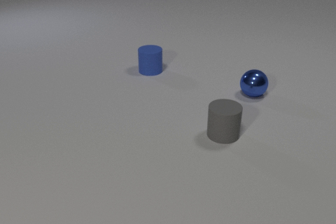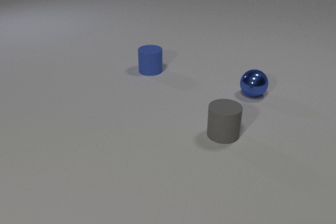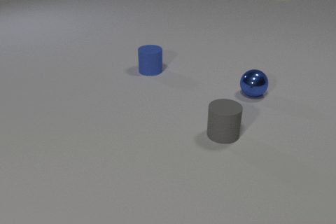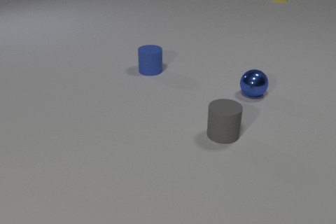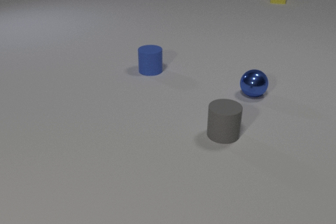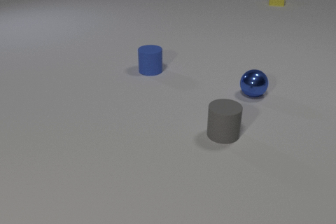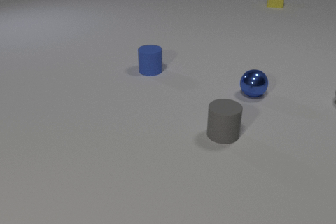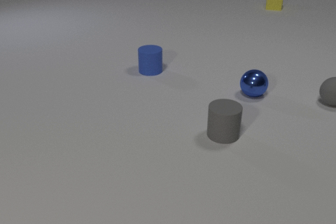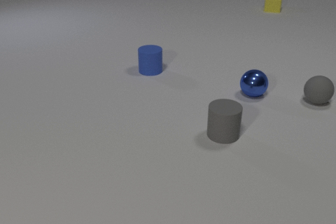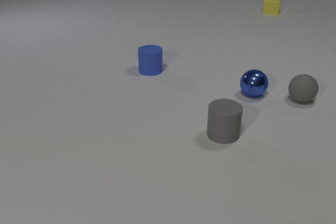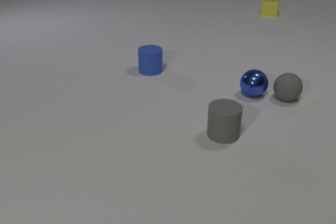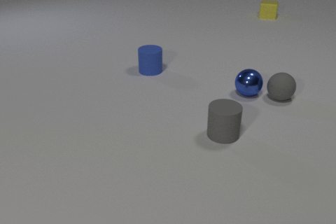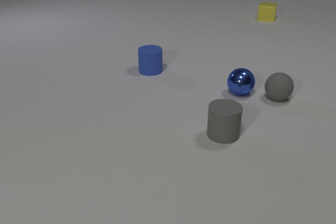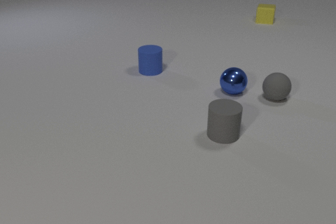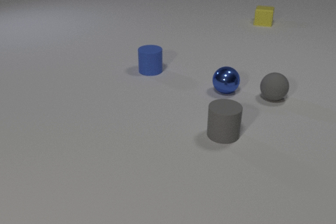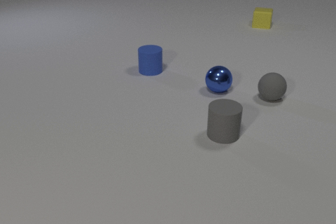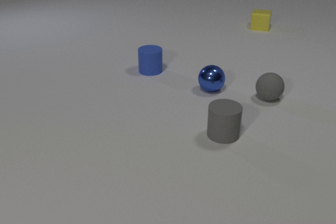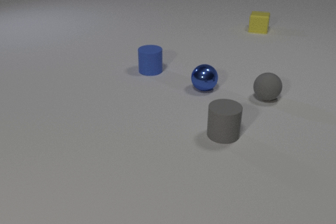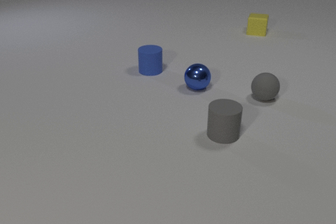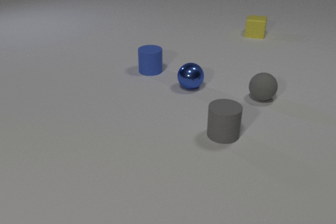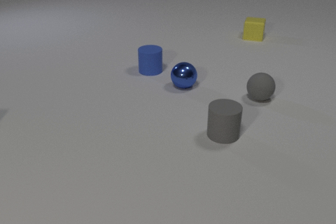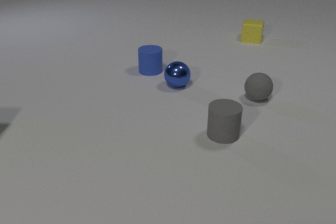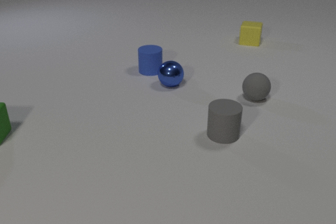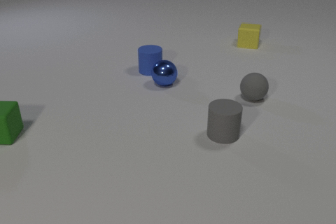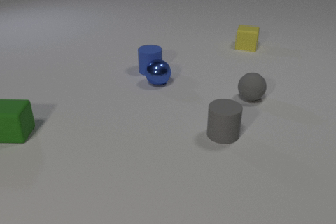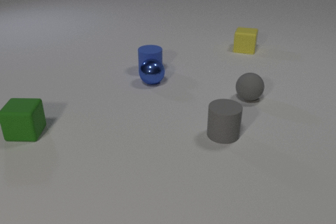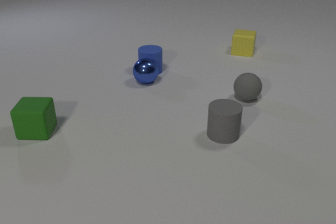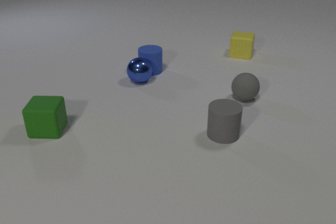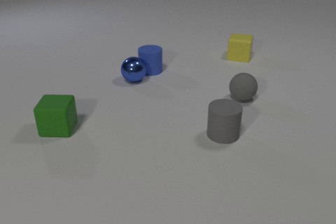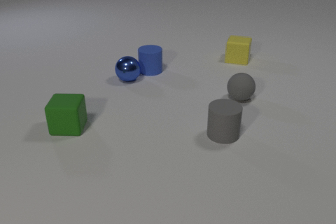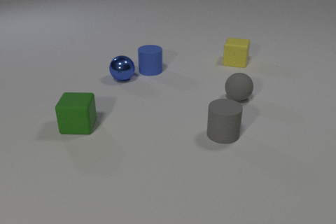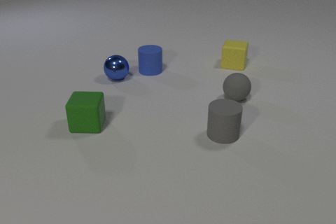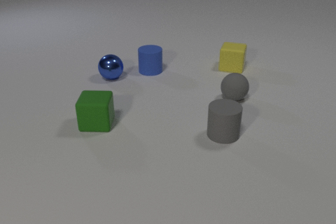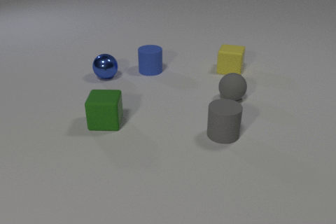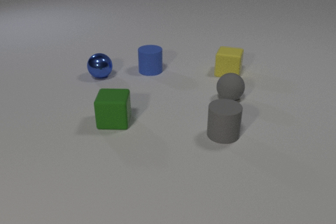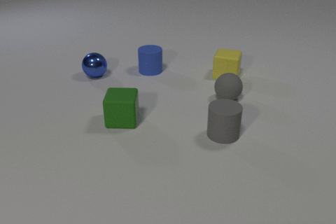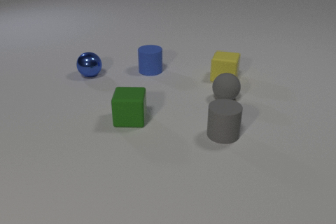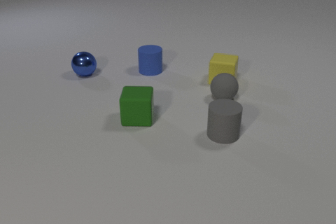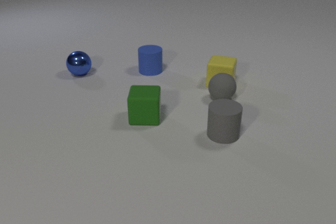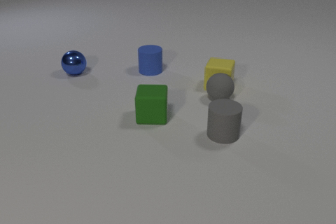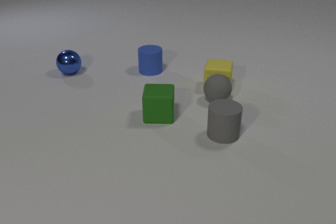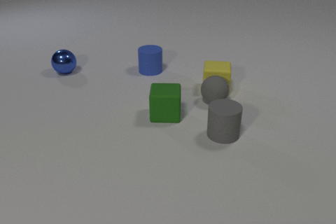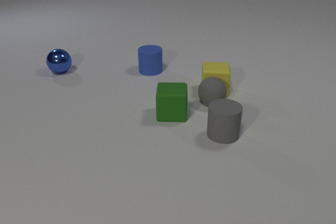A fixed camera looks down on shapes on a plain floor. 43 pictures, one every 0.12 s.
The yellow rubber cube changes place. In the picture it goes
toward the camera.
The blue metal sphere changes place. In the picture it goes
to the left.
0.00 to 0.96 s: The gray rubber sphere comes in at the right edge, rolls to the left. The yellow rubber cube comes in at the top edge, slides toward the camera.
0.96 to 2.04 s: The gray rubber sphere rolls to the left. The blue metal sphere rolls to the left. The yellow rubber cube slides toward the camera. The gray rubber sphere and the blue metal sphere collide.
2.04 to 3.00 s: The gray rubber sphere rolls to the left. The blue metal sphere rolls to the left. The yellow rubber cube slides toward the camera. The green rubber cube comes in at the left edge, slides to the right.
3.00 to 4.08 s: The gray rubber sphere rolls to the left. The blue metal sphere rolls to the left. The yellow rubber cube slides toward the camera. The green rubber cube slides to the right.
4.08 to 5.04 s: The gray rubber sphere rolls to the left and toward the camera. The blue metal sphere rolls to the left and away from the camera. The yellow rubber cube slides toward the camera. The green rubber cube slides to the right. The gray rubber sphere and the yellow rubber cube collide.
How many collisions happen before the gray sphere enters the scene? 0.
What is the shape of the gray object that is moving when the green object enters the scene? sphere.
Are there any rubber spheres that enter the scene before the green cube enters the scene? yes.
